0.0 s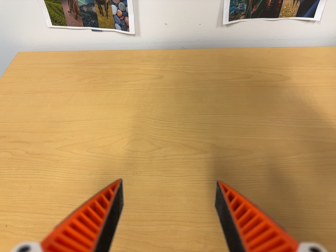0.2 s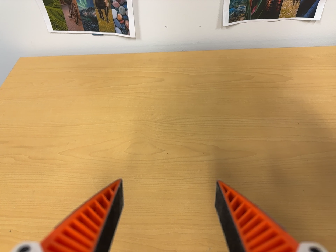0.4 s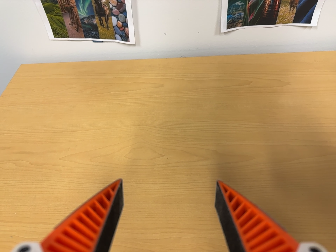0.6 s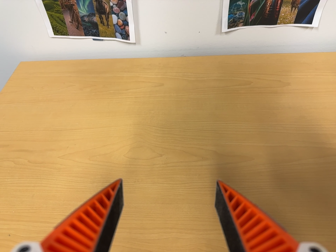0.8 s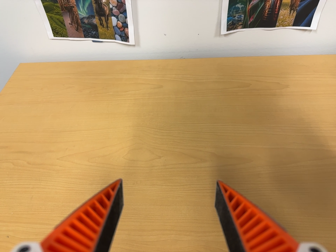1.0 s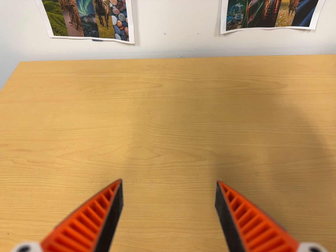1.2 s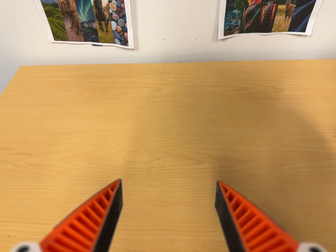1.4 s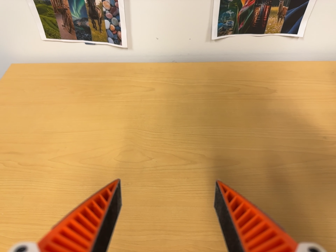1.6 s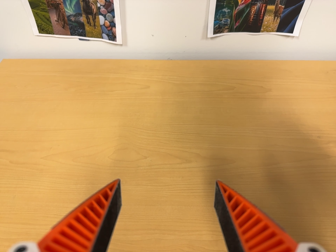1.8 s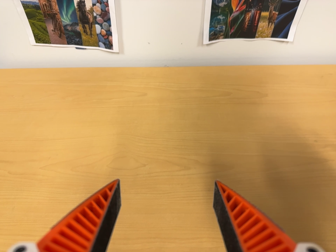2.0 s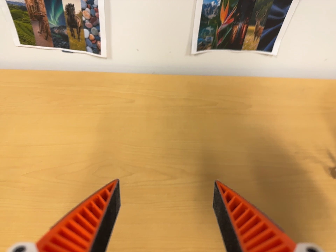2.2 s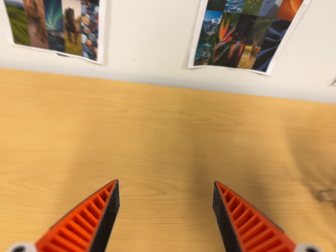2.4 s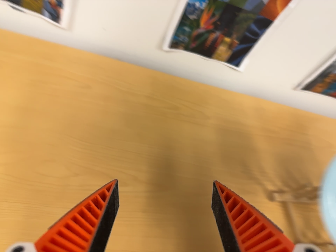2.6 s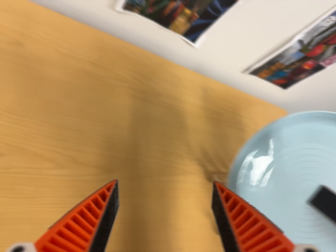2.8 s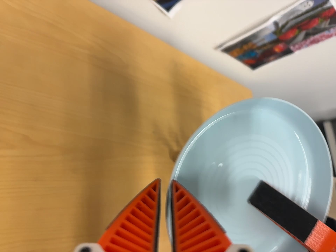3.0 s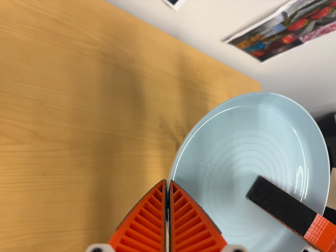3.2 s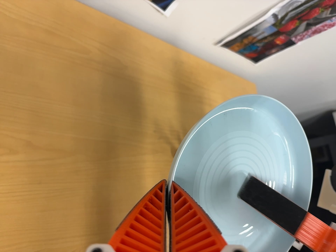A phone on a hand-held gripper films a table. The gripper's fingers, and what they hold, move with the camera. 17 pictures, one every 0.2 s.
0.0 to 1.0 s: The camera keeps its place and its aim.
1.0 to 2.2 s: The scene slides to the left, as the camera pans about 10 degrees to its right. It travels toward the top of its view, about 5 cm, so close, fixed things drift downward.
2.2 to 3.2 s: The camera swings to its right by about 30 degrees, and the scene slides to the left. It travels toward the top of its view and forward, about 12 cm. Its aim tips toward the bottom of its view by about 25 degrees. It rolls about its line of sight by about 15 degrees, and the scene rotates clockwise.
The film runs backward here.
